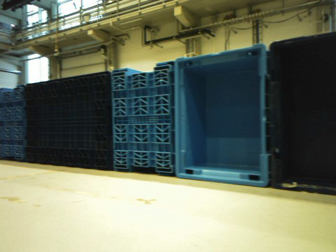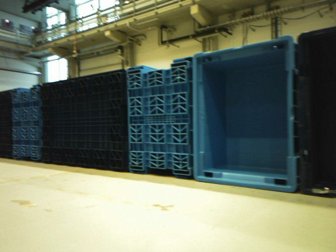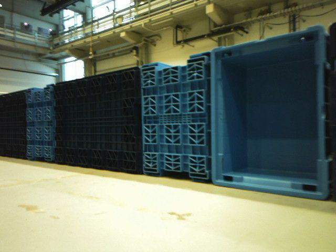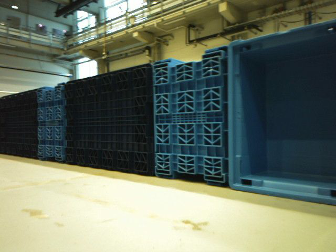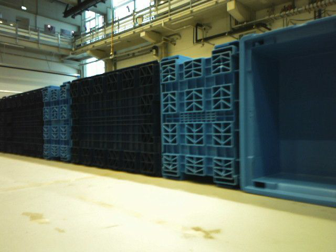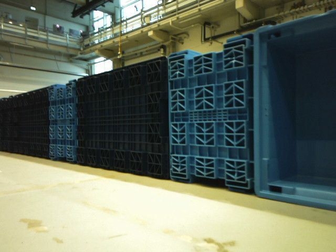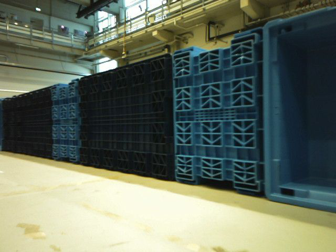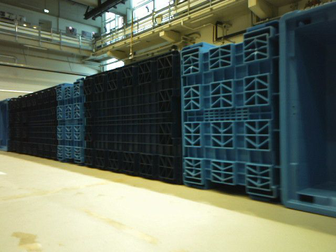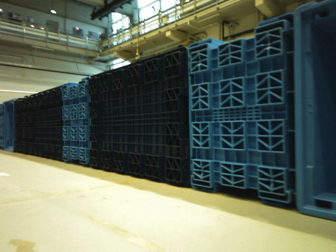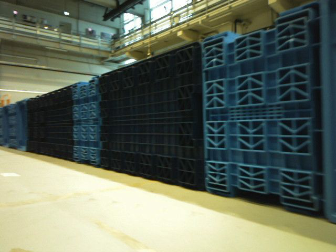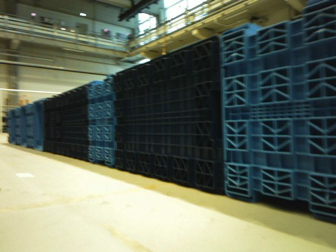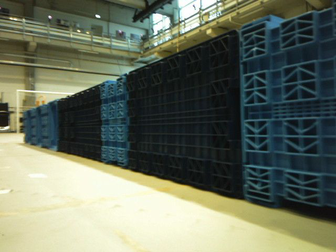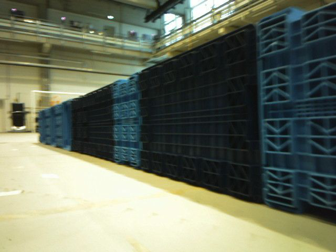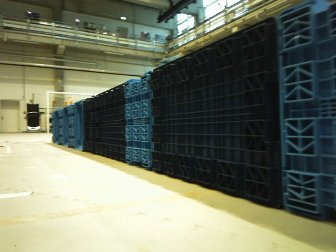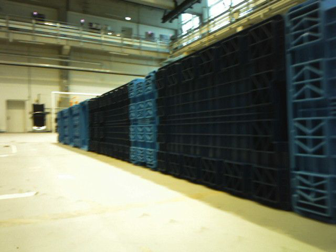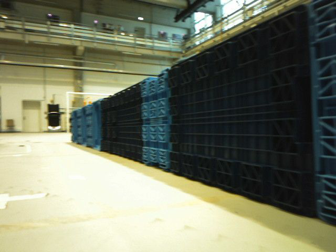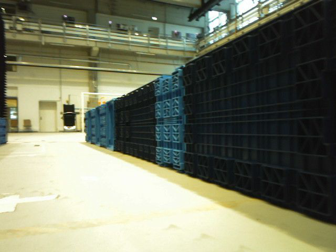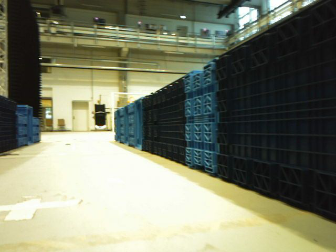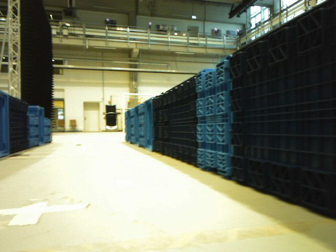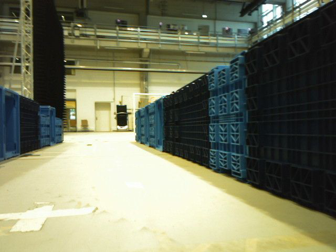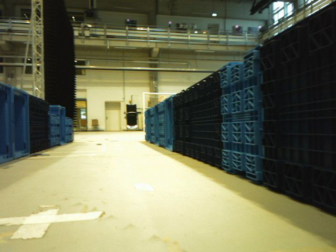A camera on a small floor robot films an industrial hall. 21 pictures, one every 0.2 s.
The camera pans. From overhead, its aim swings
counterclockwise.
The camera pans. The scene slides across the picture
to the right.
0.0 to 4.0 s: The scene slides to the right, as the camera pans about 45 degrees to its left. It travels forward, about 0.8 m.
The film runs forward here.
